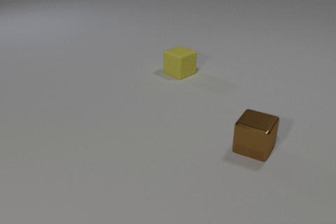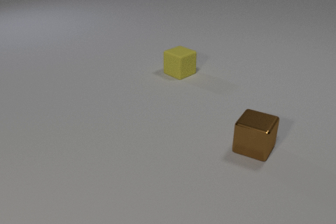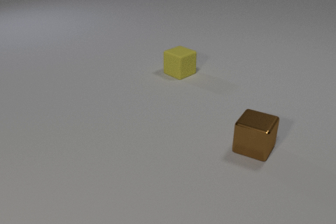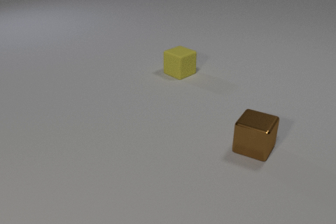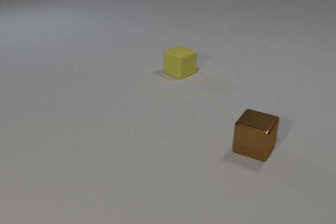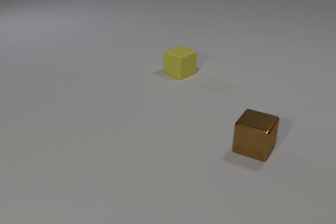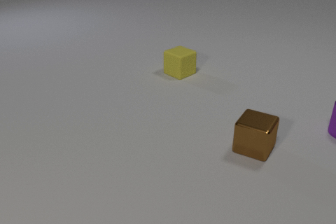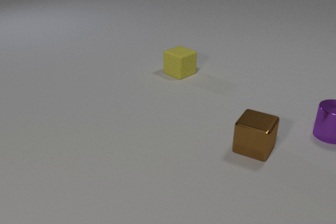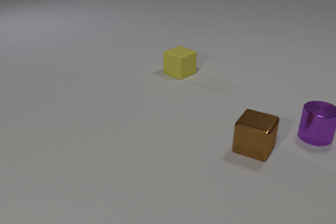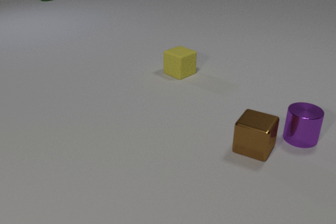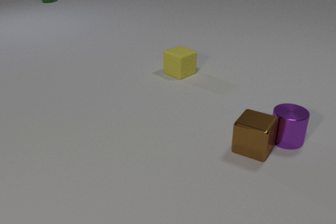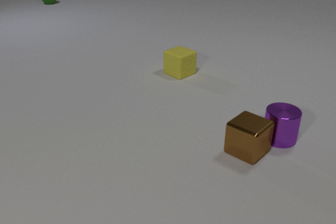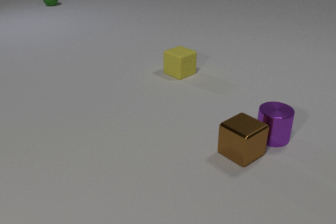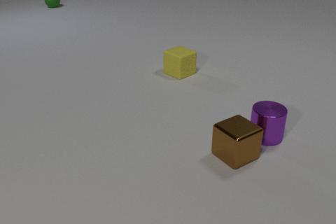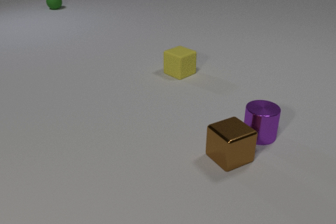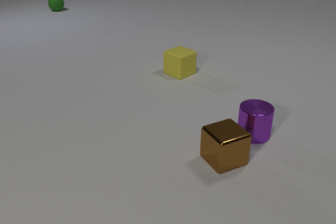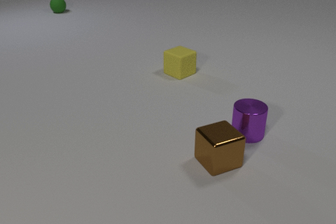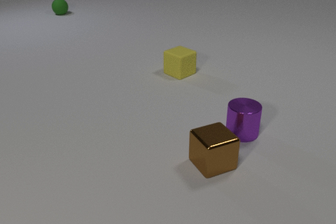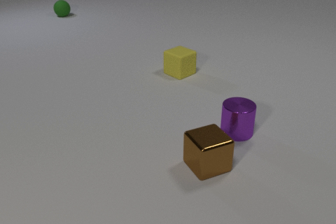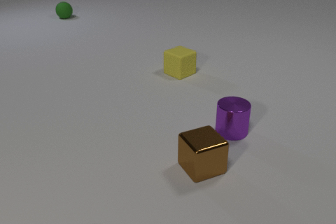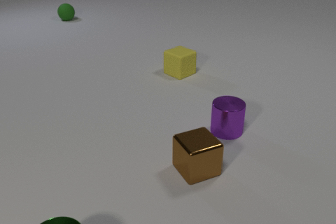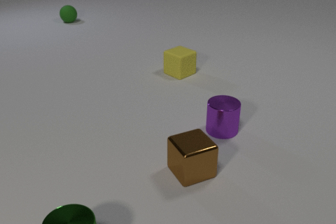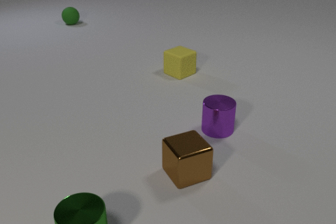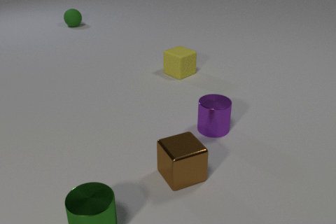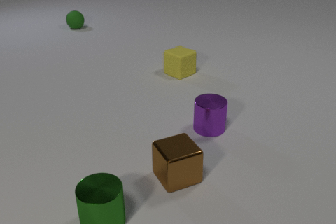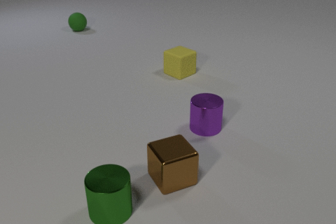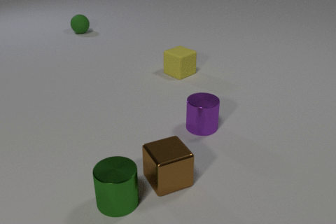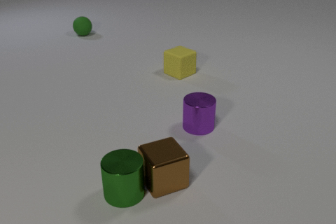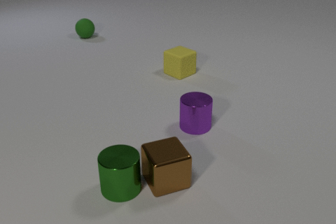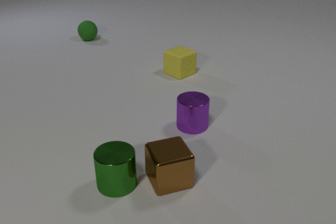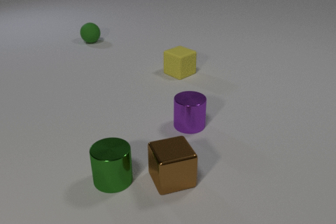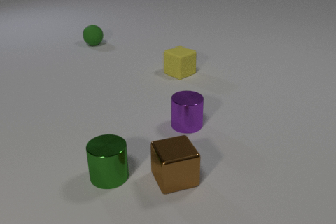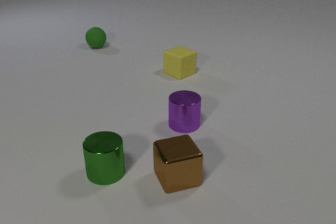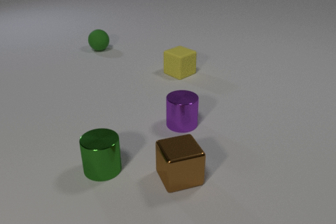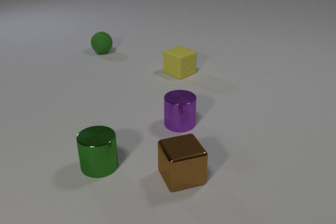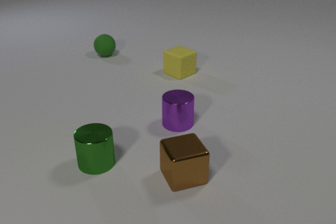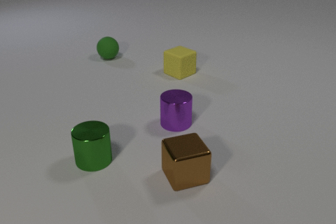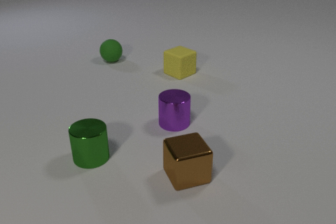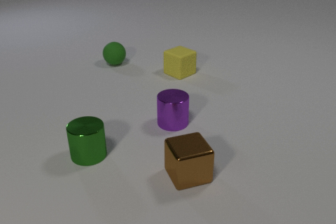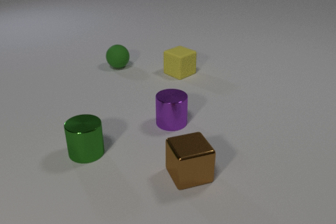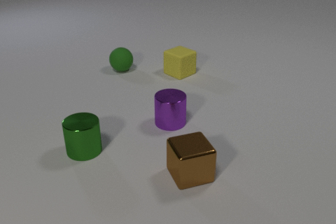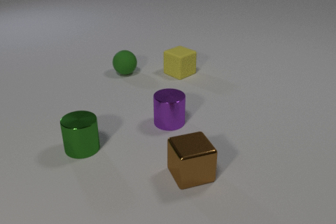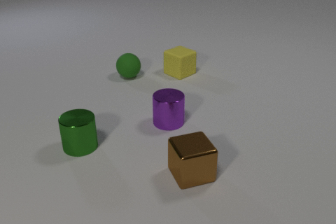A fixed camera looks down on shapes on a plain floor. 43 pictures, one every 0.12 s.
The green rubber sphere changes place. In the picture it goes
toward the camera.
The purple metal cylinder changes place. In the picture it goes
to the left.
0.00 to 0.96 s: The purple metal cylinder comes in at the right edge, slides to the left and toward the camera.
0.96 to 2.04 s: The purple metal cylinder slides to the left. The brown metal cube slides to the left and toward the camera, spins clockwise seen from above by about 30 degrees, its near face sliding to the left. The green rubber sphere comes in at the top edge, rolls toward the camera. The purple metal cylinder and the brown metal cube collide.
2.04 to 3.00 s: The purple metal cylinder slides to the left. The brown metal cube slides to the left and toward the camera. The green metal cylinder comes in at the bottom edge, slides away from the camera and to the right. The green rubber sphere rolls toward the camera.
3.00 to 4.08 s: The purple metal cylinder slides to the left. The brown metal cube slides to the right. The green metal cylinder slides away from the camera. The green rubber sphere rolls toward the camera. The brown metal cube and the green metal cylinder collide.
4.08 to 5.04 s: The purple metal cylinder slides to the left. The brown metal cube slides to the right. The green metal cylinder slides away from the camera and to the left. The green rubber sphere rolls toward the camera.
How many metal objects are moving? 3.
How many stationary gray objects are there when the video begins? 0.
How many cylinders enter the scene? 2.
